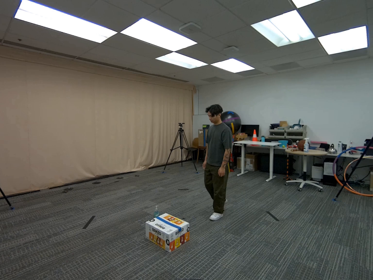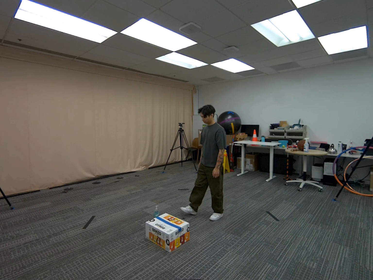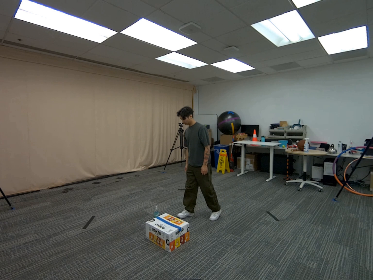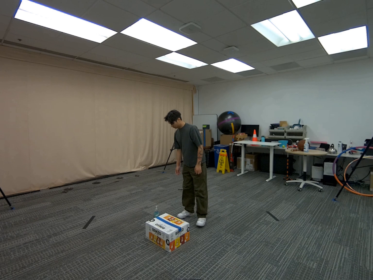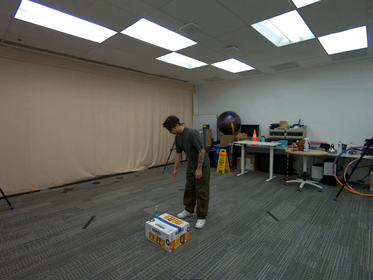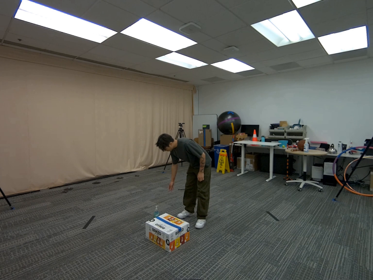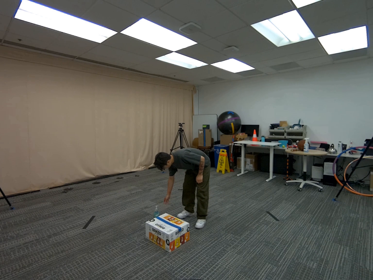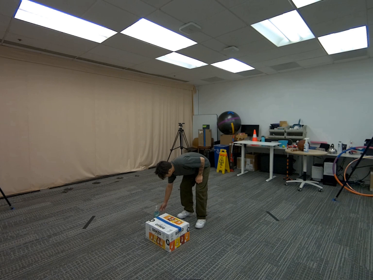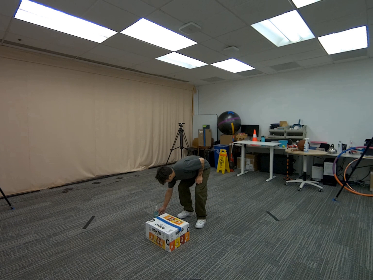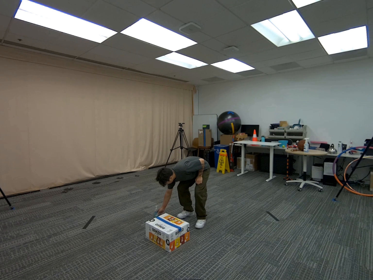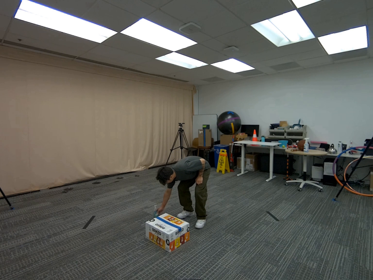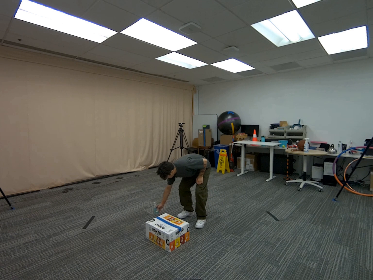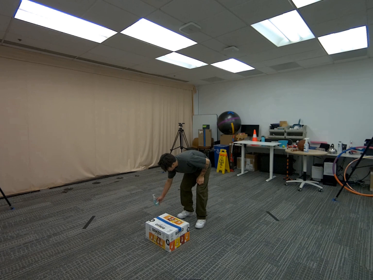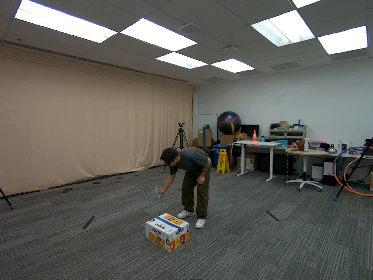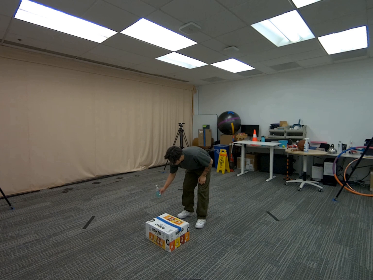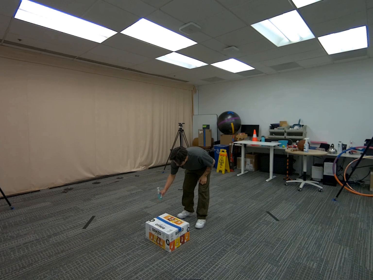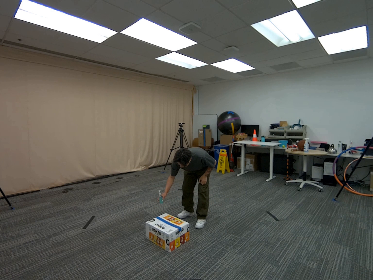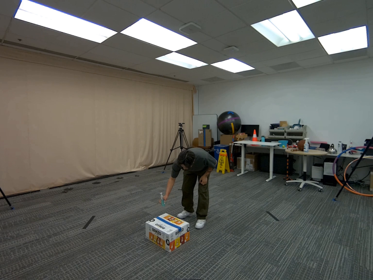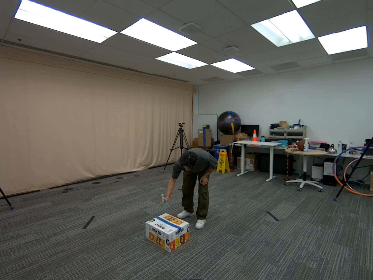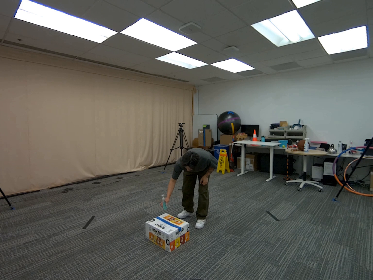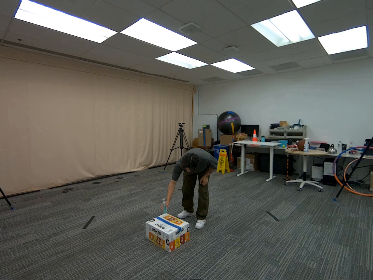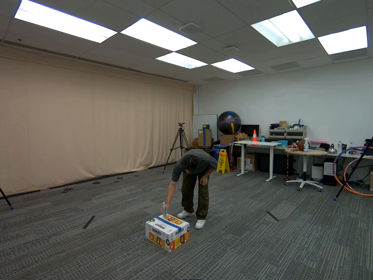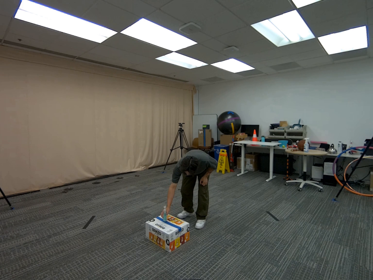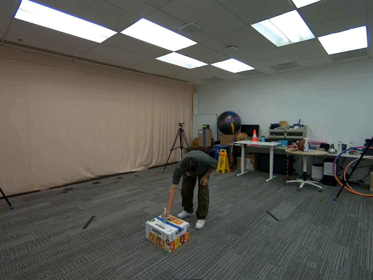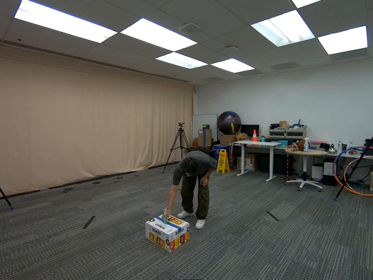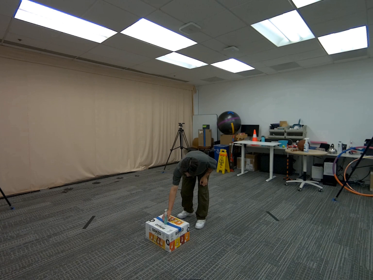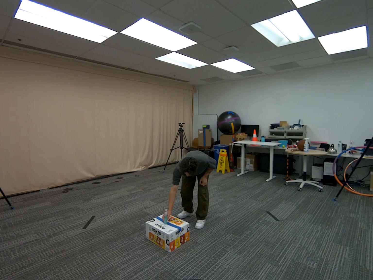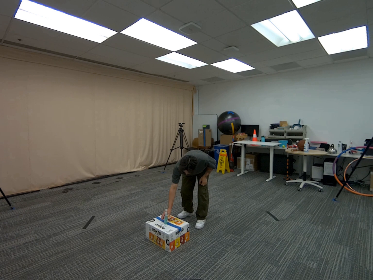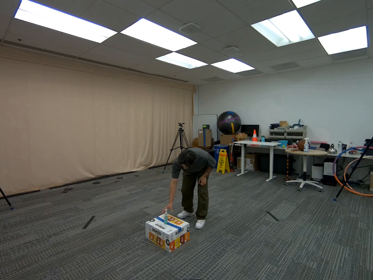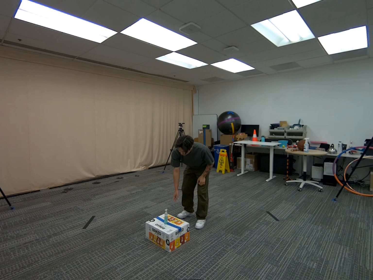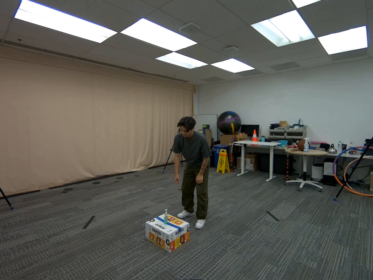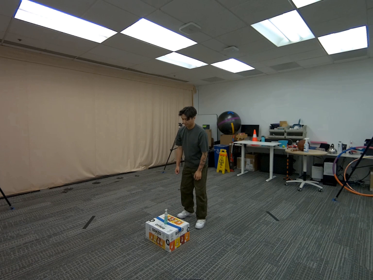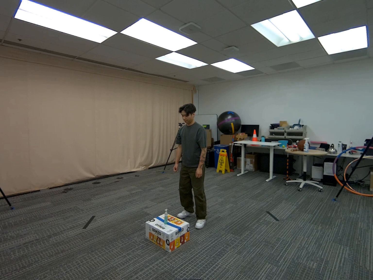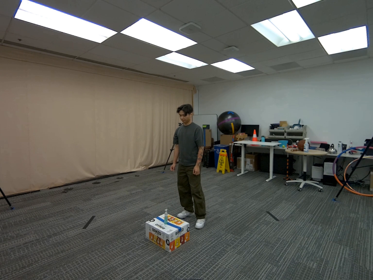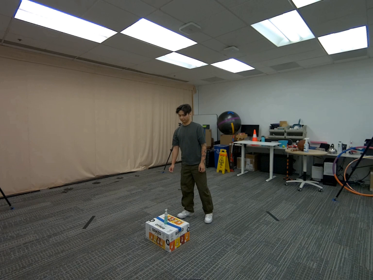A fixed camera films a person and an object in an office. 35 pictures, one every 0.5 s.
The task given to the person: Walk to the hand soap on the ground, pick the soap with your right hand and place it on top of the snack box.
